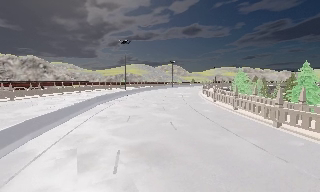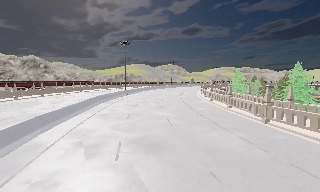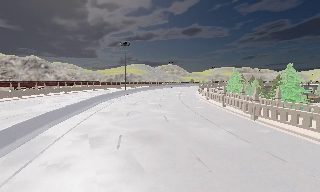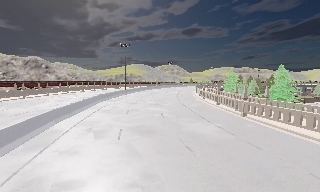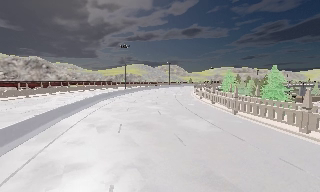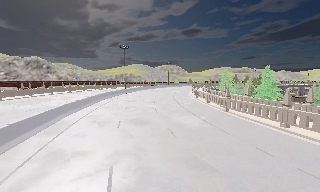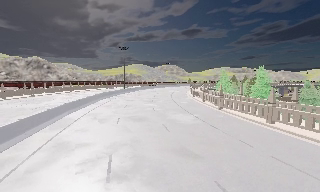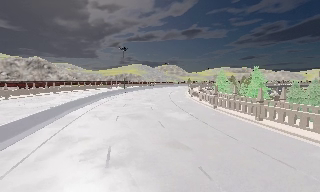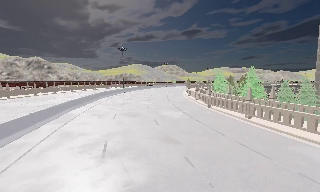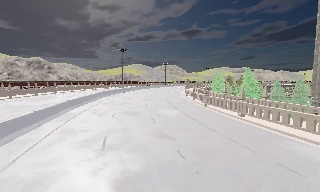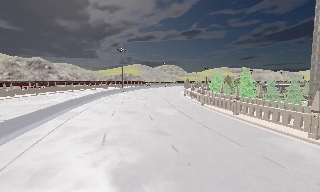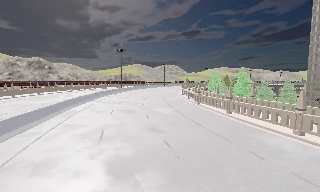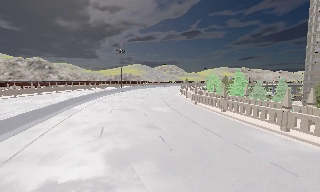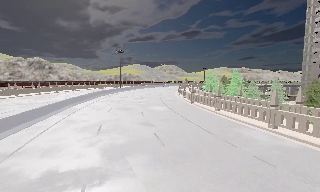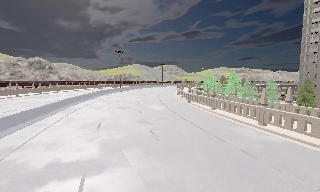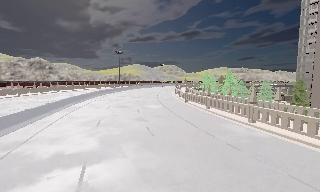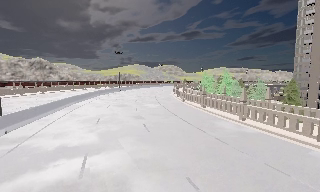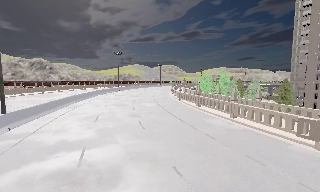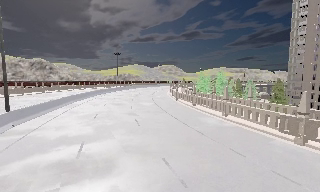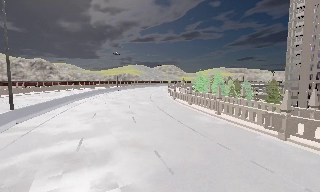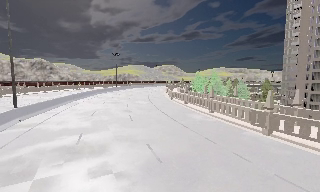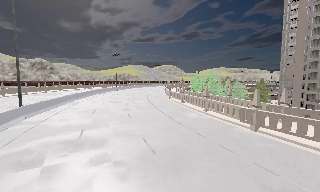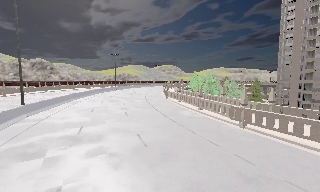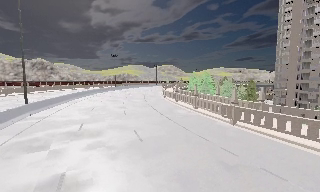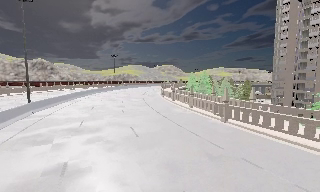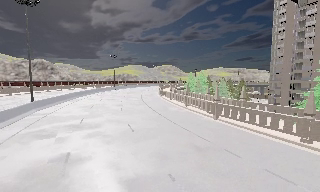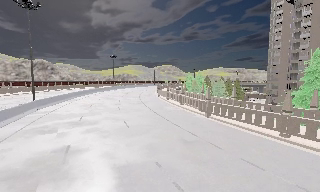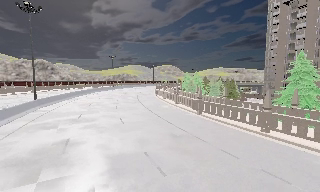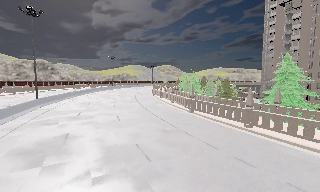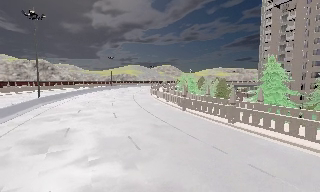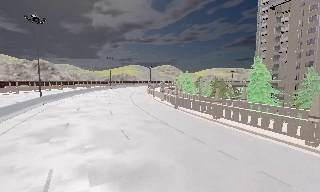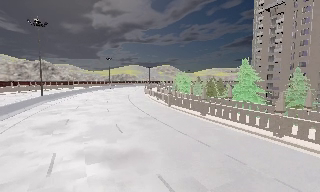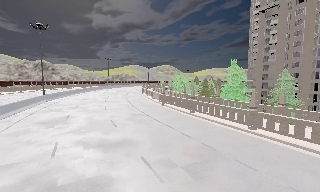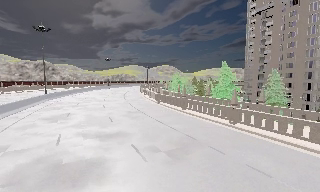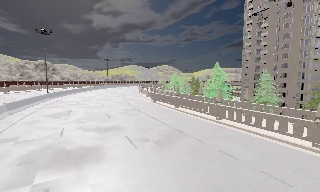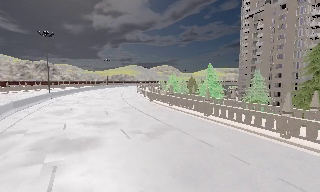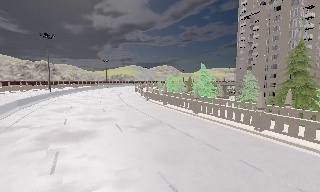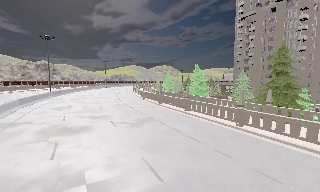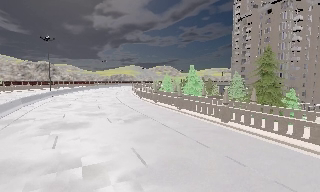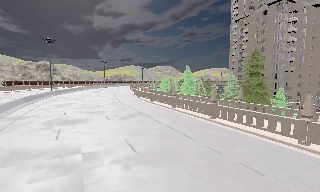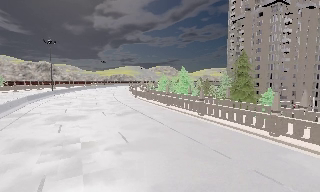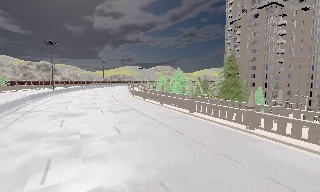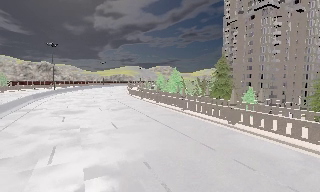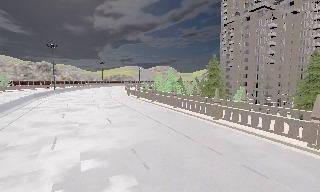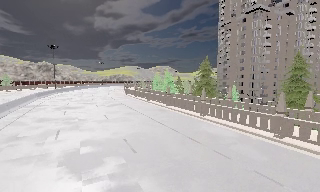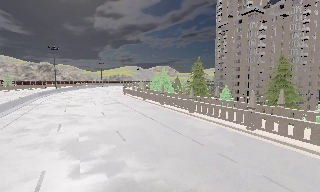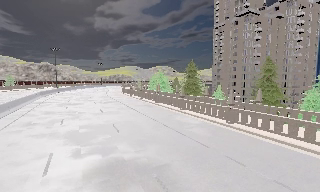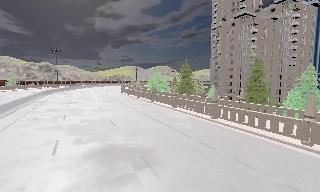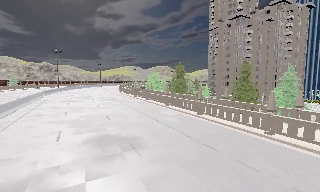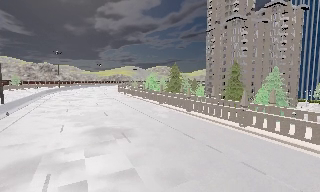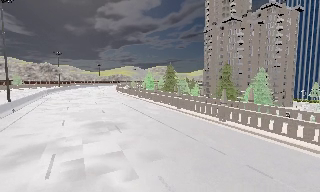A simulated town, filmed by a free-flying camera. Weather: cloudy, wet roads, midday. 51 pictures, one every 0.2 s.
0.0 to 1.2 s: The camera travels backward, about 7 m, so what stands in front gets smaller.
1.2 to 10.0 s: The camera travels backward and to its right, about 50 m, so what stands in front gets smaller. It gains speed.
The film runs backward here.
